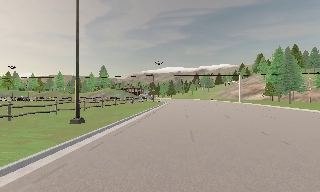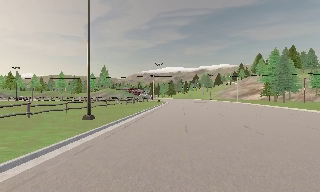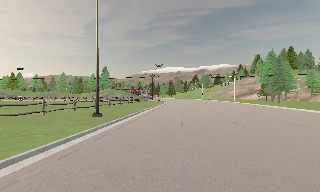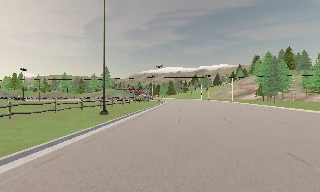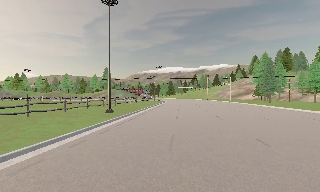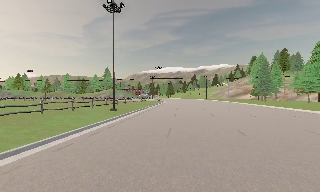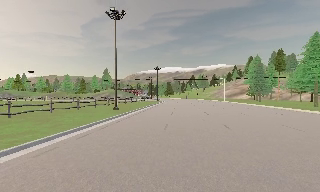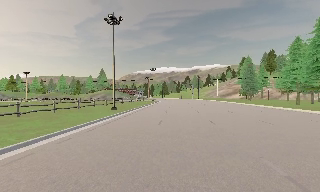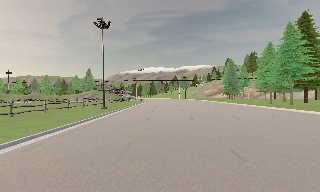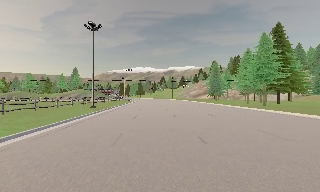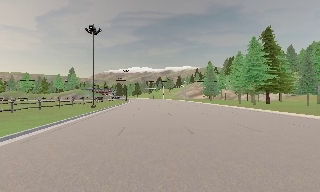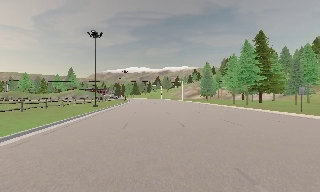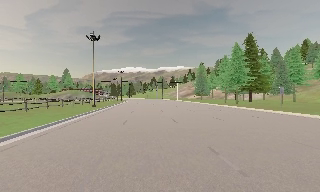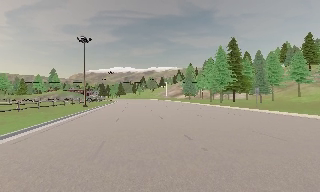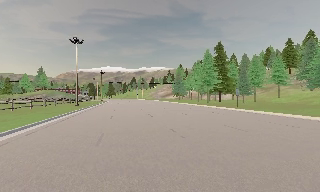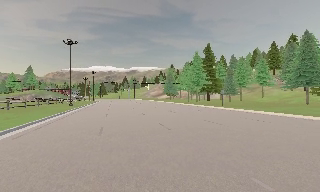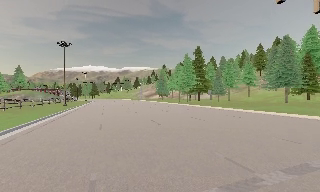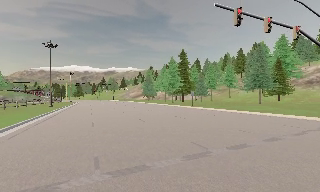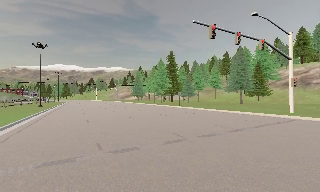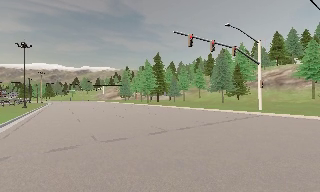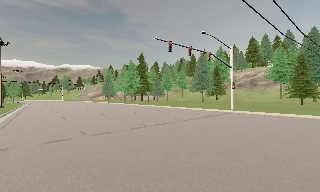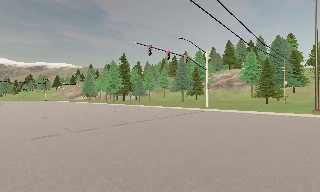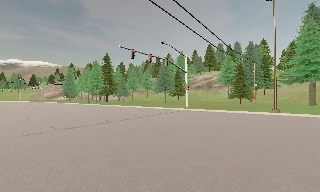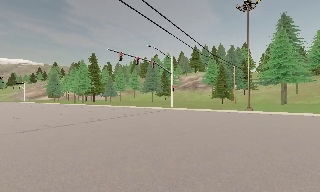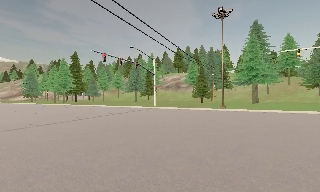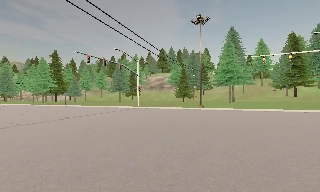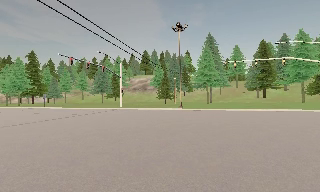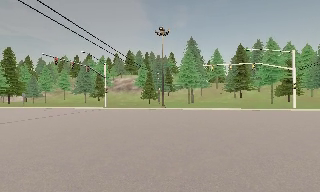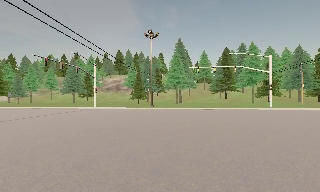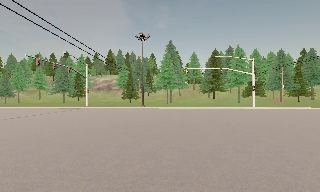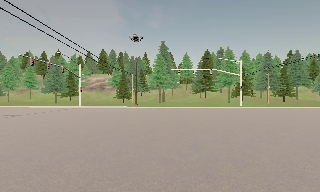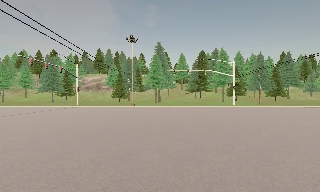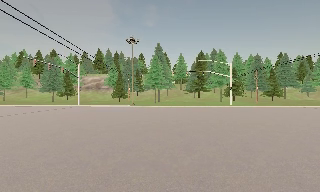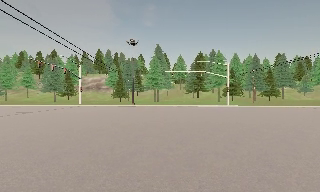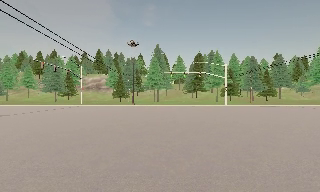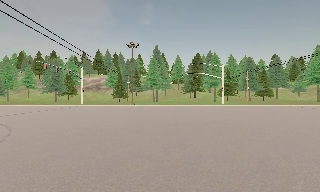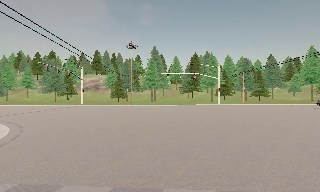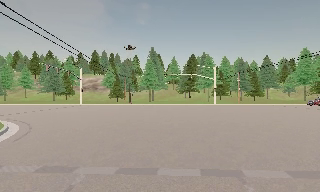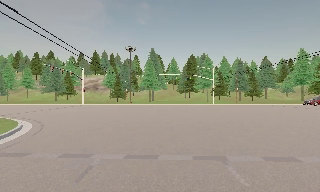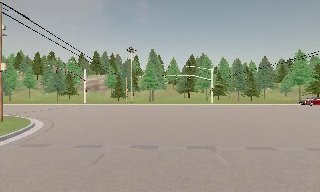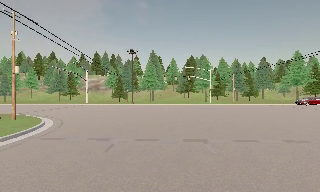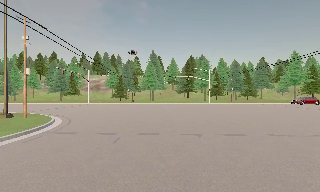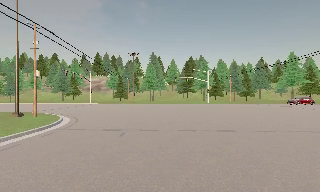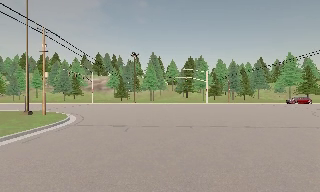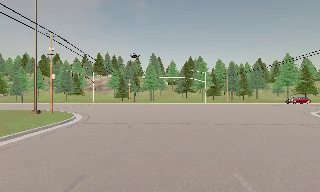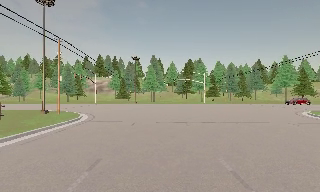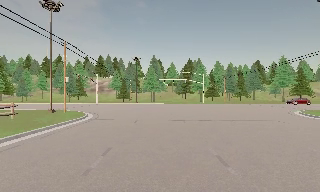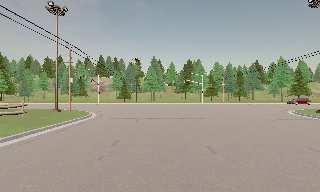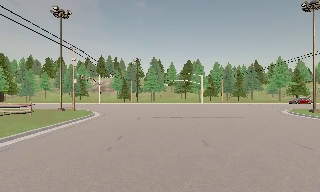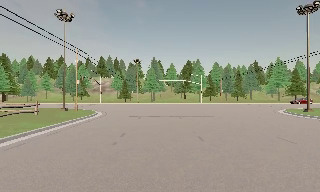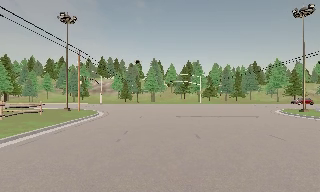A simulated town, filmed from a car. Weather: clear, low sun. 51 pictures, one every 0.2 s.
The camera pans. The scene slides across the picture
to the left.
The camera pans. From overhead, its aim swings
clockwise.
0.0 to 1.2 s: The camera travels backward, about 9 m, so what stands in front gets smaller.
1.2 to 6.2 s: The camera swings to its right by about 95 degrees, and the scene slides to the left. It travels backward, about 35 m.
6.2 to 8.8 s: The camera travels backward, about 12 m, so what stands in front gets smaller.
8.8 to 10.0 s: The camera travels backward, about 5 m, so what stands in front gets smaller. It loses speed.
The film runs backward here.
